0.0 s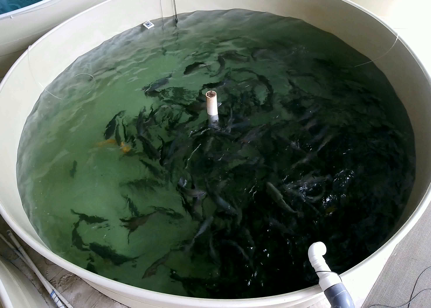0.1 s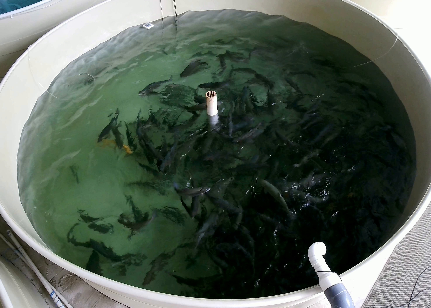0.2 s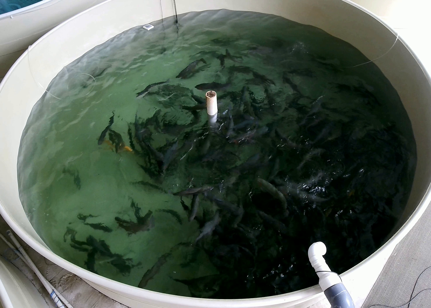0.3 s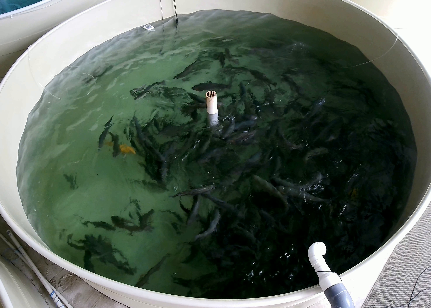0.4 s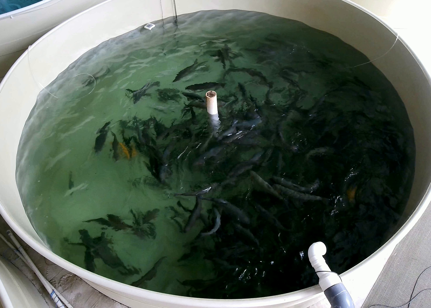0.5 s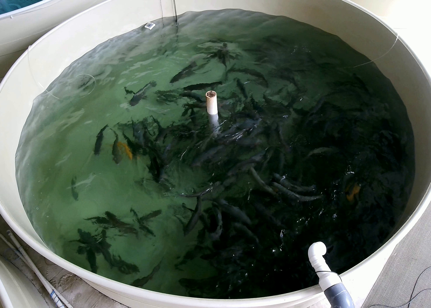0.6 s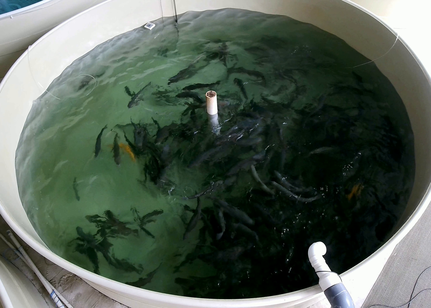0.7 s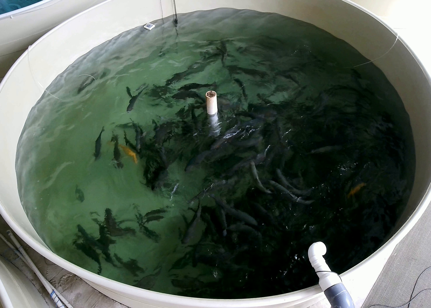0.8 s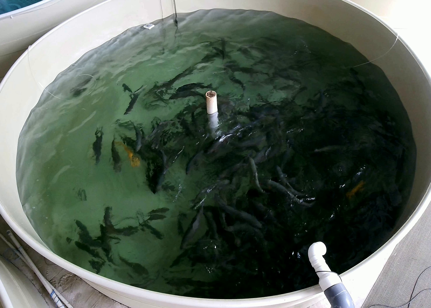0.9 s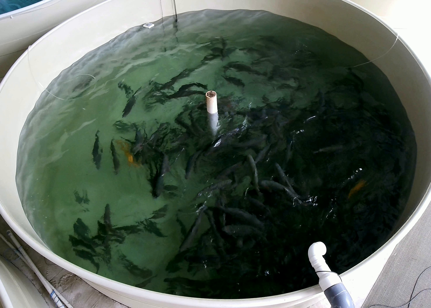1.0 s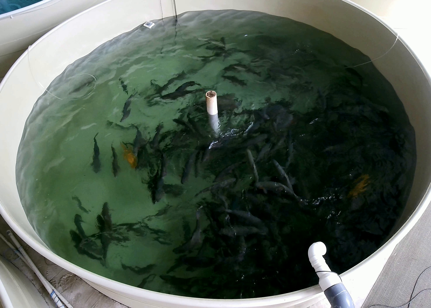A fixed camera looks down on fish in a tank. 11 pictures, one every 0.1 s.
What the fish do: Foraging.
